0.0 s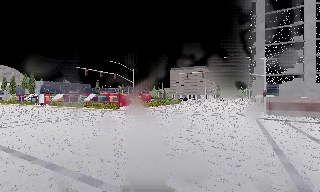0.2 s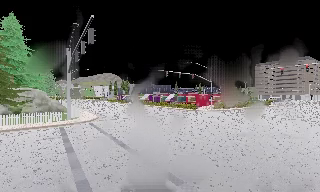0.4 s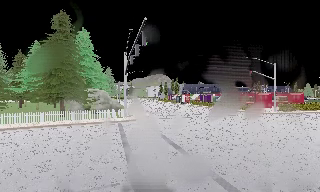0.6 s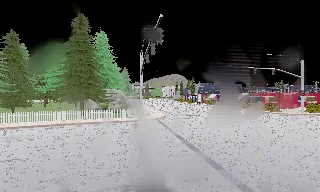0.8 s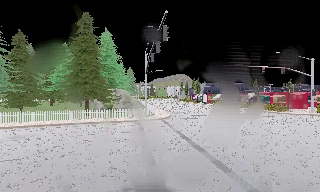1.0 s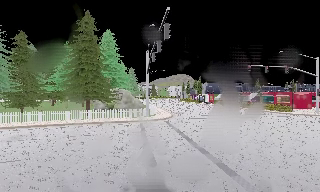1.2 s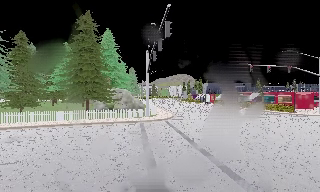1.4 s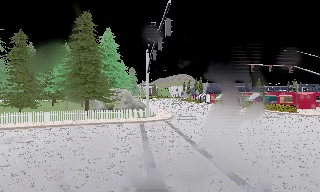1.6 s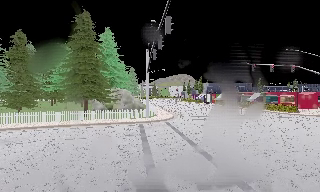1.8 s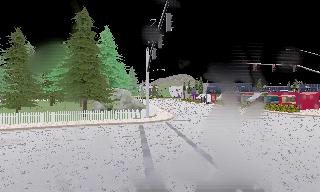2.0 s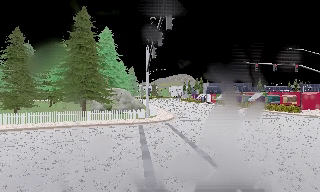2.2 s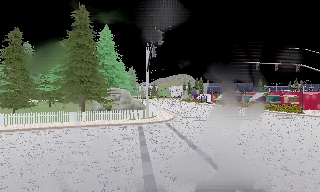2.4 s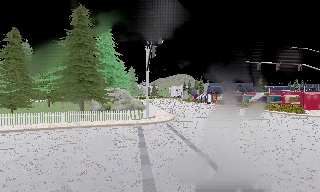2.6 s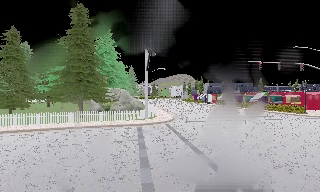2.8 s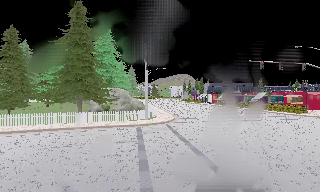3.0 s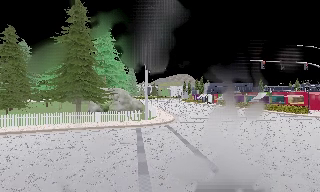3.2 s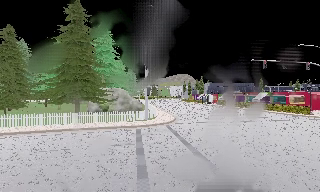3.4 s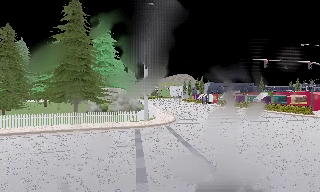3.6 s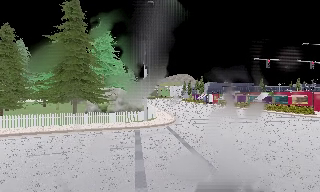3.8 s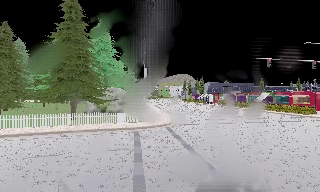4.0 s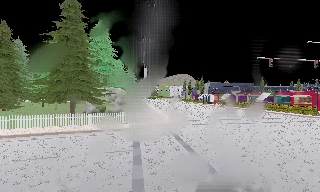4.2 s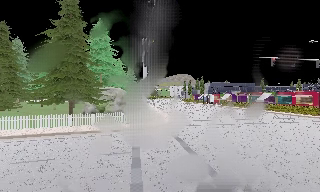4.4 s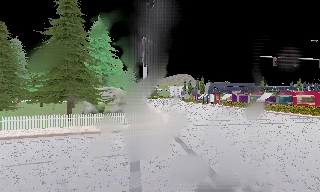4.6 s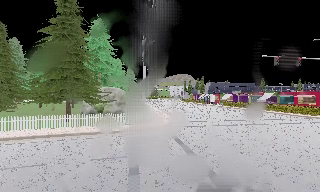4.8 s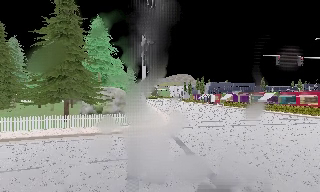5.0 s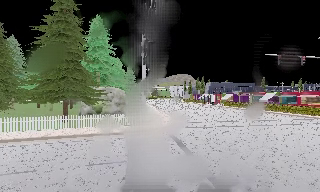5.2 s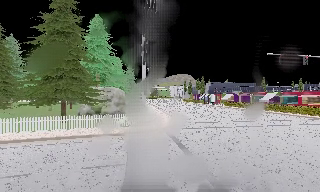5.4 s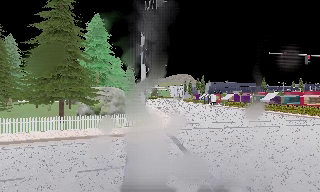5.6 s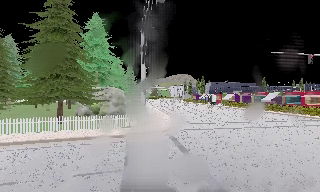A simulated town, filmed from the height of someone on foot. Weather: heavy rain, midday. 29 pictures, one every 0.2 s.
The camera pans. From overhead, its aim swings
counterclockwise.
The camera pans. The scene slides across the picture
to the right.
0.0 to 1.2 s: The camera swings to its left by about 55 degrees, and the scene slides to the right. It travels forward, about 1.5 m.
1.2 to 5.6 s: The camera travels forward, about 5 m, so what stands in front looms larger.
The film runs forward here.
